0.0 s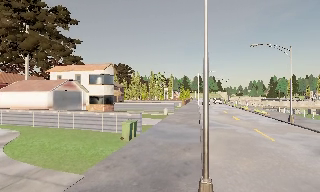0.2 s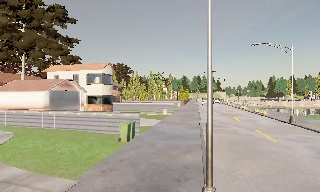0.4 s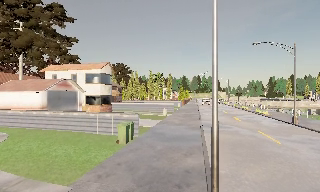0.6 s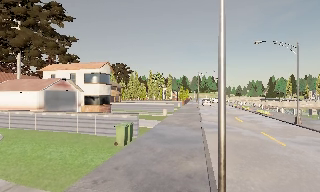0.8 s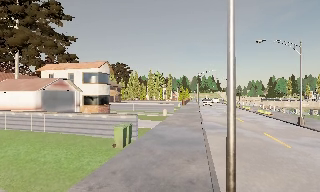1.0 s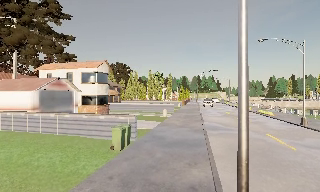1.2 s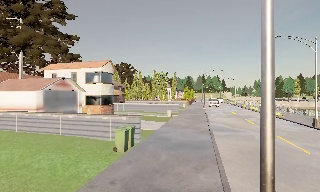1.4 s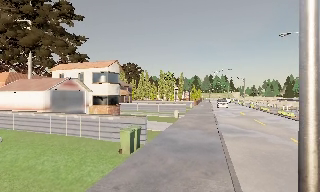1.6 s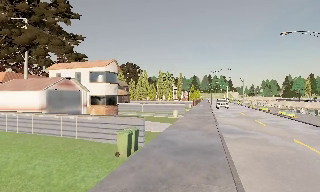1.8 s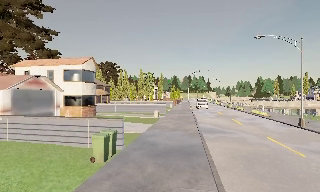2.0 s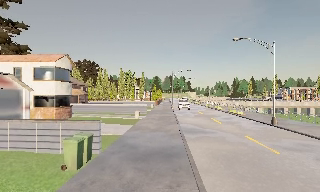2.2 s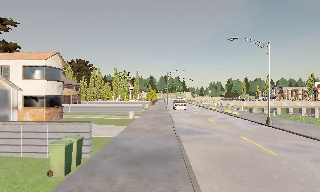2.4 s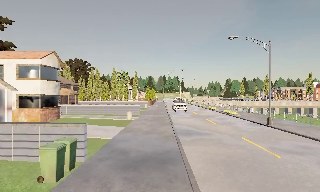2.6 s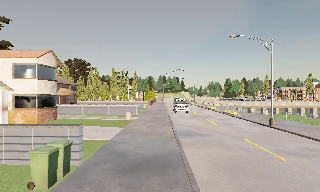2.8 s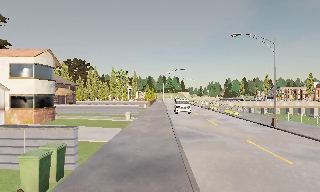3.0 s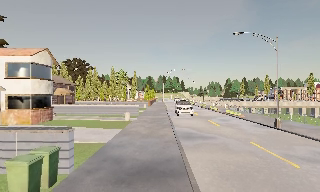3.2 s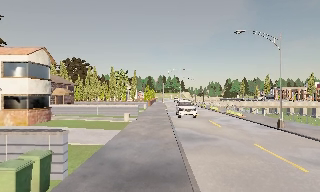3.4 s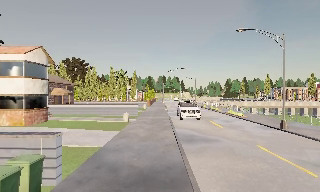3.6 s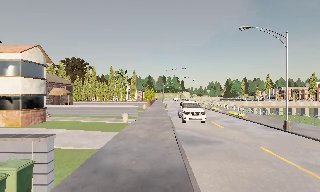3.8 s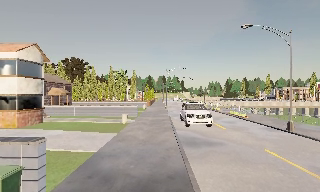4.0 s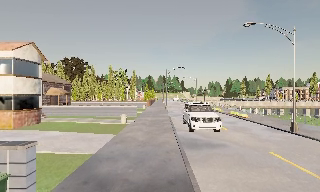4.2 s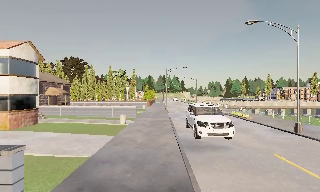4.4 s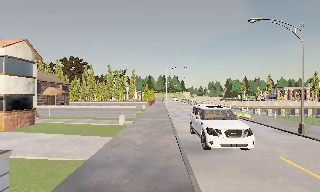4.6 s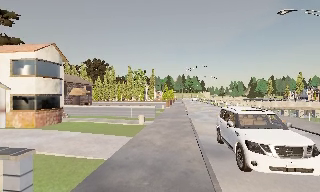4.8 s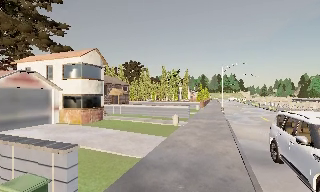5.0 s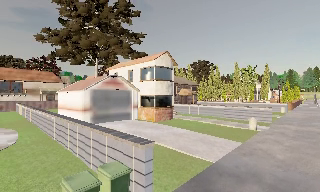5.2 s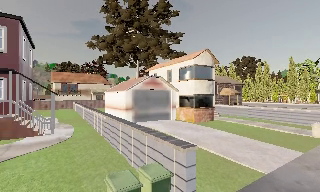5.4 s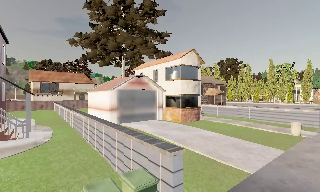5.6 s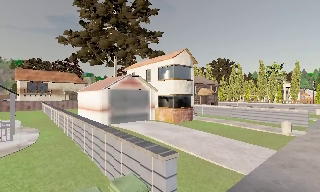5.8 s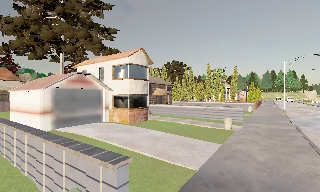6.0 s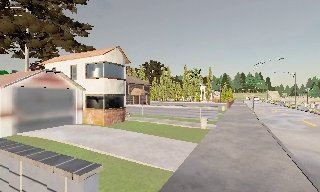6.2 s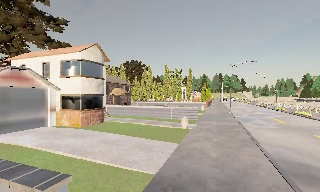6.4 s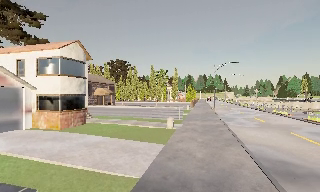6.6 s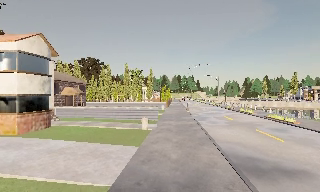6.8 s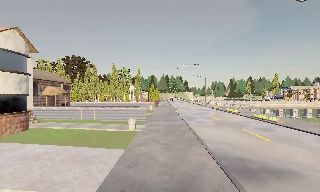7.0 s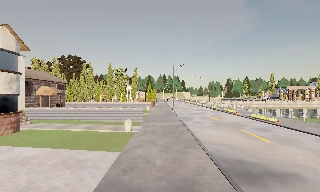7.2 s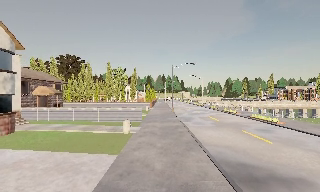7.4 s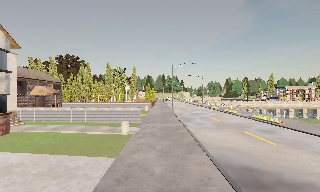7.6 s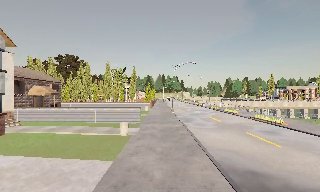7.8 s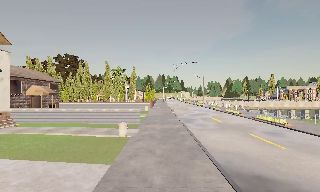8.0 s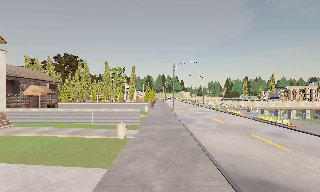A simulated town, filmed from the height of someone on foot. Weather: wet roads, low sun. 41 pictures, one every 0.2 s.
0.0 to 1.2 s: The camera travels forward, about 2 m, so what stands in front looms larger.
1.2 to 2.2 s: The camera swings to its right by about 15 degrees, and the scene slides to the left. It travels forward, about 1.5 m, so what stands in front looms larger.
2.2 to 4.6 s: The camera travels forward, about 4 m, so what stands in front looms larger.
4.6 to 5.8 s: The scene slides to the right, as the camera pans about 25 degrees to its left. It travels forward, about 1.5 m, so what stands in front looms larger.
5.8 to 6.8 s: The scene slides to the left, as the camera pans about 35 degrees to its right. It travels forward, about 1 m.
6.8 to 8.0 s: The camera travels forward, about 2 m, so what stands in front looms larger.
The film runs forward here.
